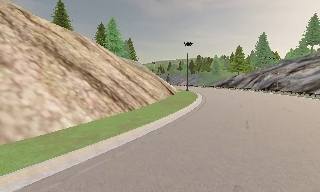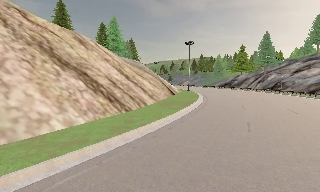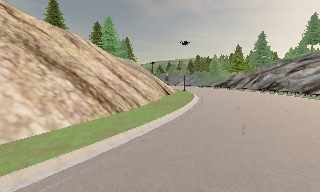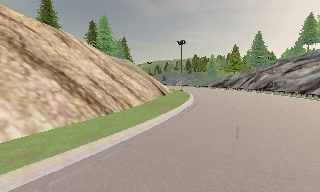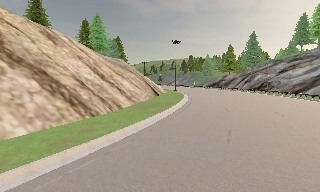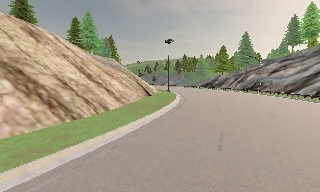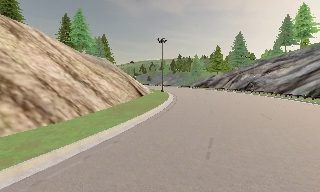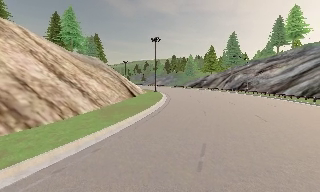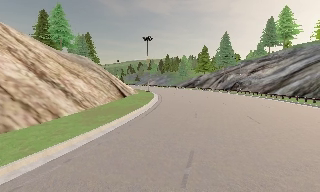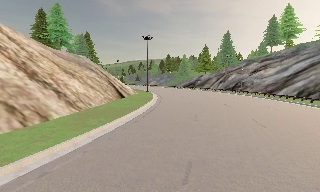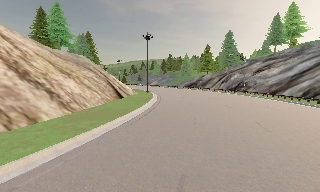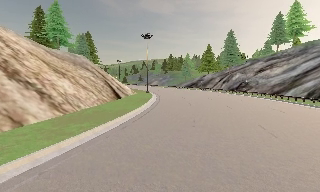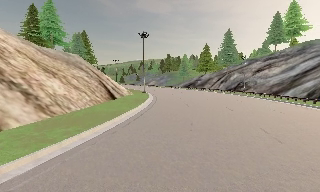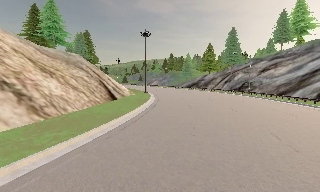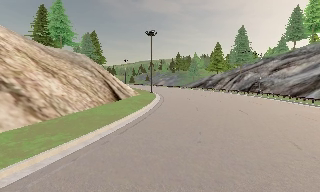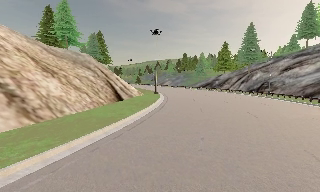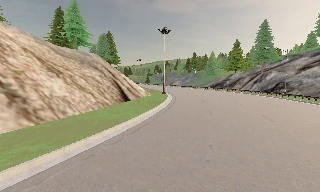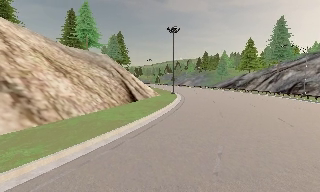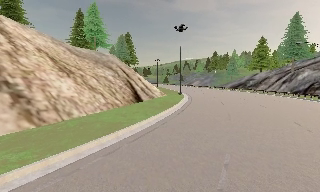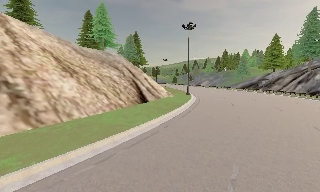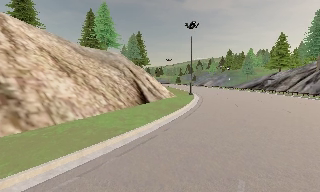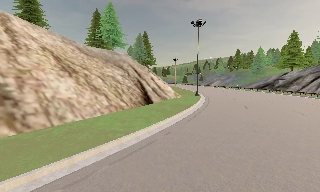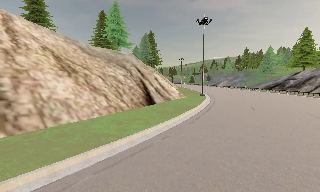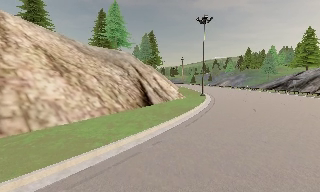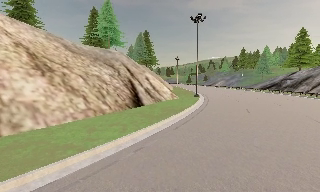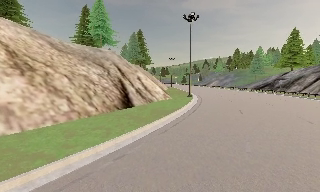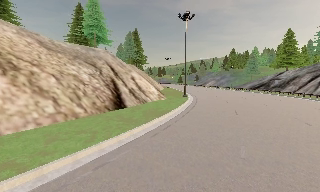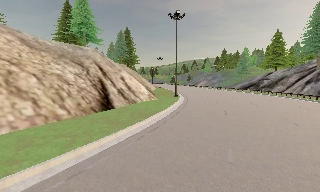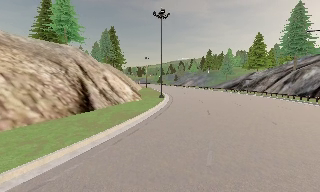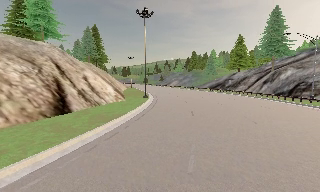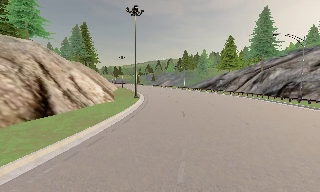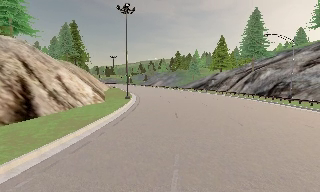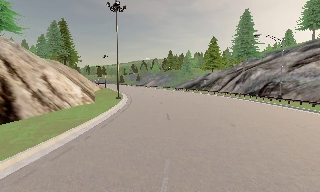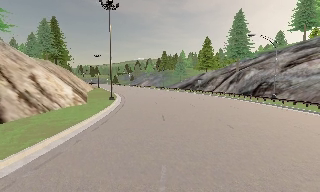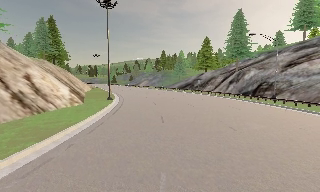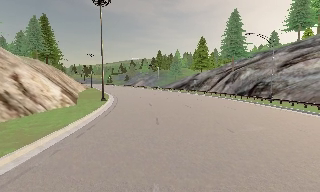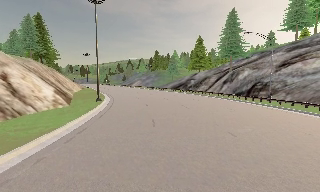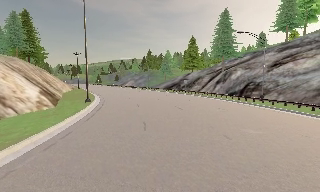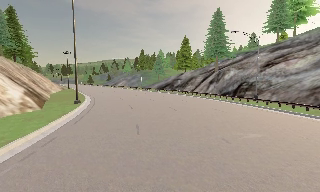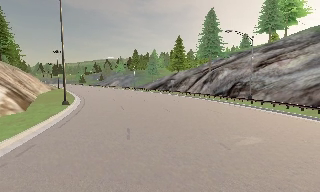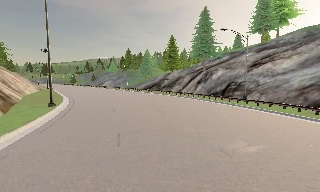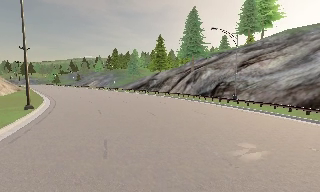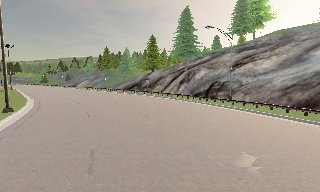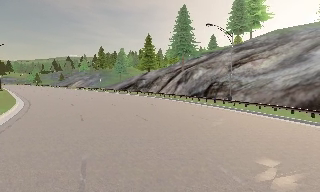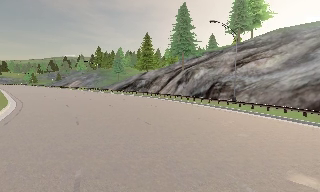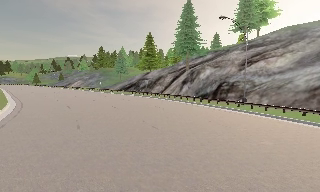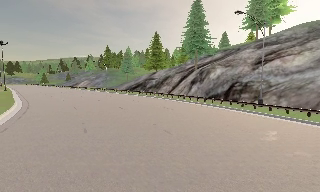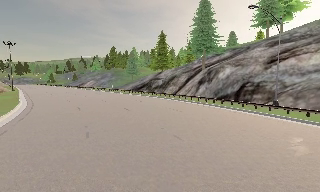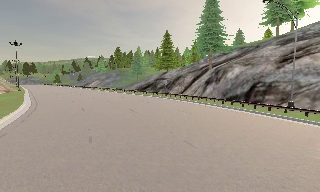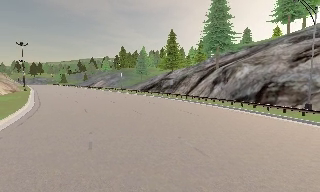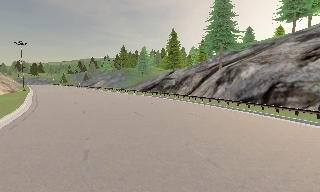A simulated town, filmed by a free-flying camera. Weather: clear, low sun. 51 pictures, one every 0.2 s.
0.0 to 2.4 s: The camera travels forward and to its right, about 9 m, so what stands in front looms larger.
2.4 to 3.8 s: The camera pans to its left, which is counterclockwise from overhead, by about 20 degrees. It travels forward and to its right, about 5 m, so what stands in front looms larger.
3.8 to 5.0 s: The camera travels forward and to its right, about 4 m, so what stands in front looms larger.
5.0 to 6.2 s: The camera pans to its right, which is clockwise from overhead, by about 20 degrees. It travels forward and to its right, about 3 m, so what stands in front looms larger.
6.2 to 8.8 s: The camera swings to its right by about 25 degrees, and the scene slides to the left. It travels forward, about 8 m, so what stands in front looms larger. It gains speed.
8.8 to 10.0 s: The camera travels forward, about 4.5 m, so what stands in front looms larger.
The film runs forward here.
